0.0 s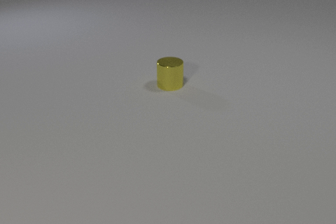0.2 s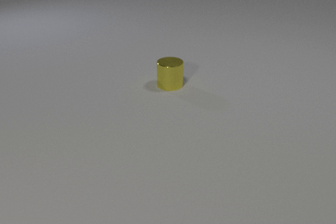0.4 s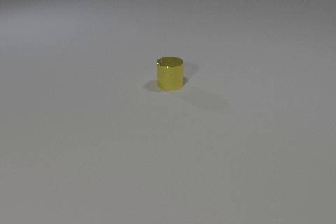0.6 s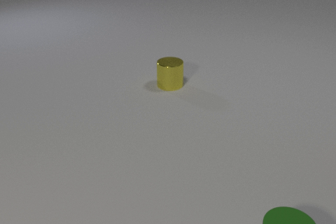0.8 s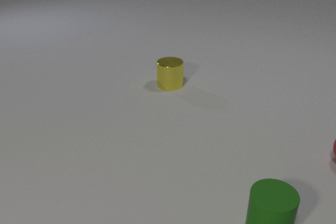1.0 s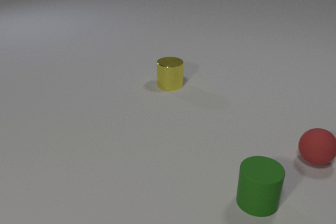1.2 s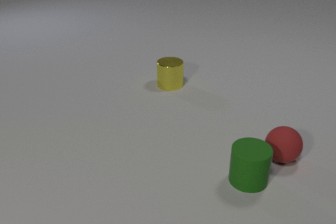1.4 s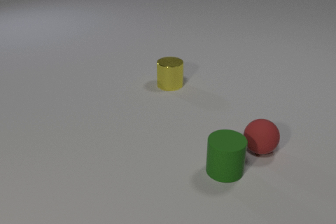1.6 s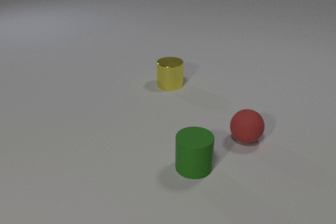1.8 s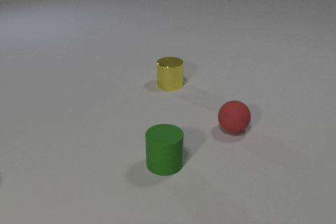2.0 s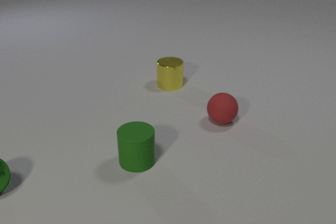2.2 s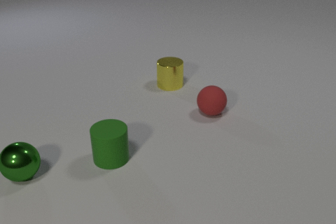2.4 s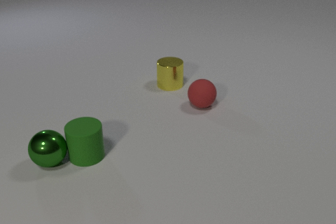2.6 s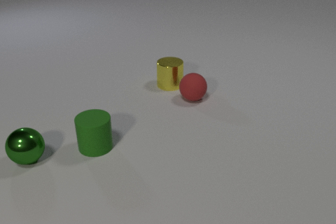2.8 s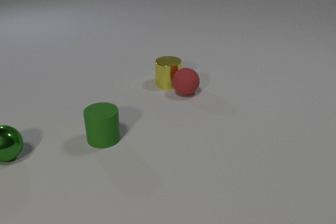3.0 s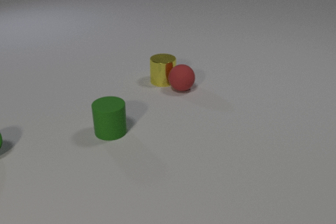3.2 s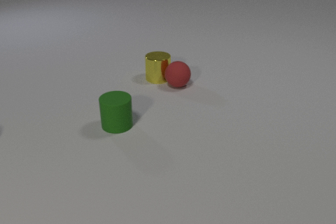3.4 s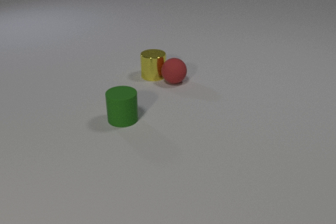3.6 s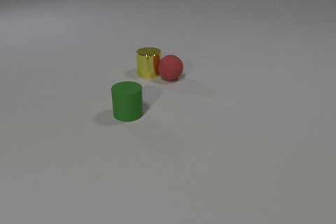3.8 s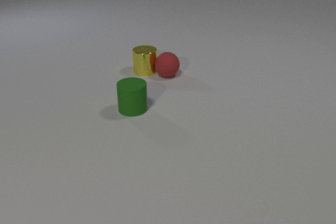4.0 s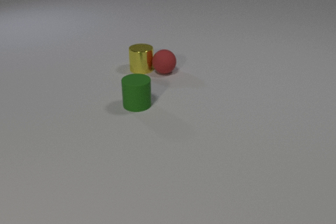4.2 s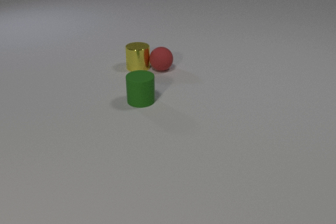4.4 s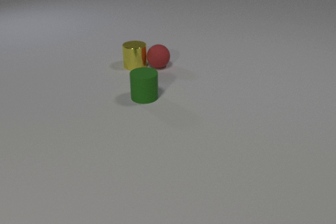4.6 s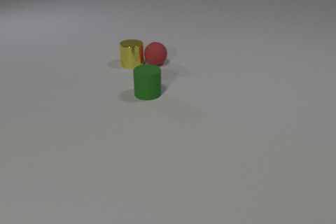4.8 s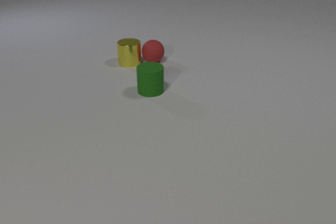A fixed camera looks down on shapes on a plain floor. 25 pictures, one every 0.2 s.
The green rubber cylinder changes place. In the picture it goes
away from the camera.
0.0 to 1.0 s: The red rubber sphere comes in at the right edge, rolls to the left. The green rubber cylinder comes in at the bottom edge, slides away from the camera and to the left.
1.0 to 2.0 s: The red rubber sphere rolls to the left and away from the camera. The green rubber cylinder slides to the left and away from the camera. The green metal sphere comes in at the left edge. The red rubber sphere and the green rubber cylinder collide.
2.0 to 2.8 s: The red rubber sphere rolls away from the camera and to the left. The green rubber cylinder slides away from the camera and to the left. The green metal sphere rolls away from the camera. The green rubber cylinder and the green metal sphere collide. The red rubber sphere and the yellow metal cylinder collide.
2.8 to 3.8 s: The red rubber sphere rolls away from the camera and to the left. The green rubber cylinder slides away from the camera and to the right. The yellow metal cylinder slides away from the camera and to the left. The green metal sphere rolls to the left and away from the camera, leaves at the left edge.
3.8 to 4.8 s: The red rubber sphere rolls away from the camera. The green rubber cylinder slides away from the camera and to the right. The yellow metal cylinder slides away from the camera and to the left.
What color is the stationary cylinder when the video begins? yellow.
How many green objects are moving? 2.
What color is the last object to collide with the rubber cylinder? green.
